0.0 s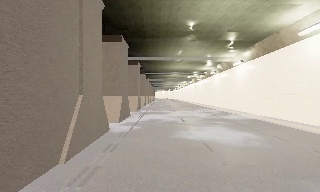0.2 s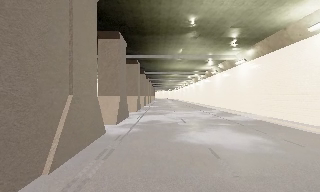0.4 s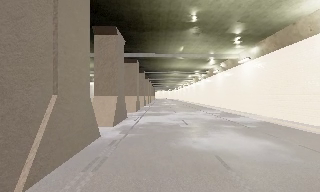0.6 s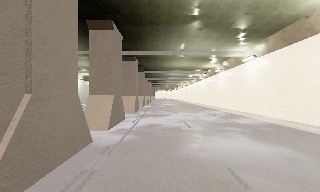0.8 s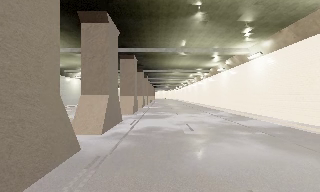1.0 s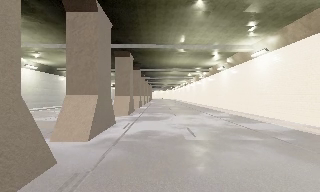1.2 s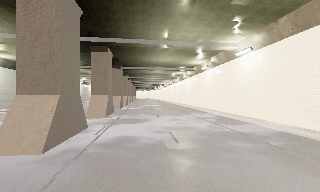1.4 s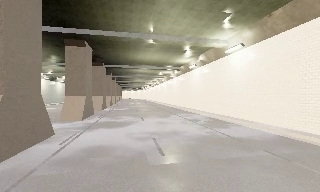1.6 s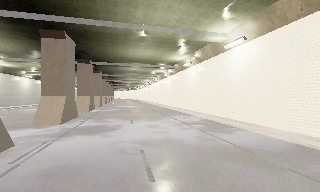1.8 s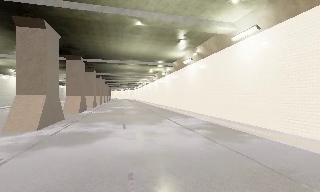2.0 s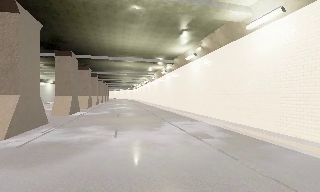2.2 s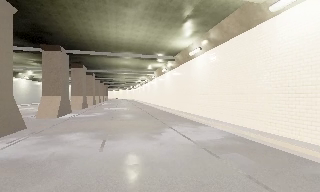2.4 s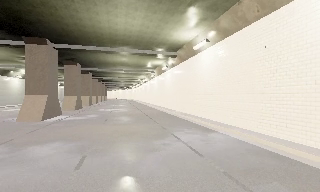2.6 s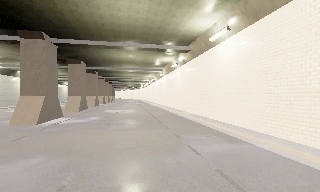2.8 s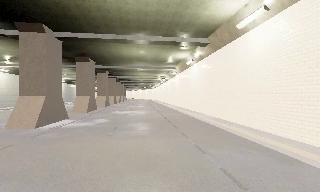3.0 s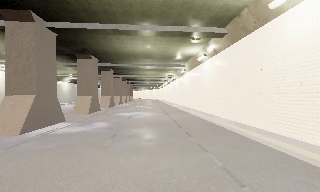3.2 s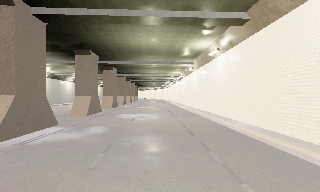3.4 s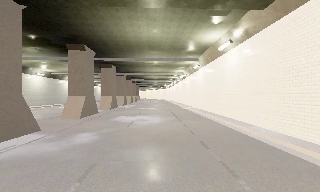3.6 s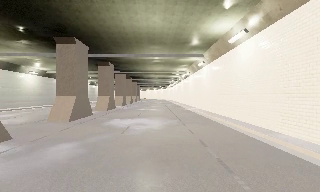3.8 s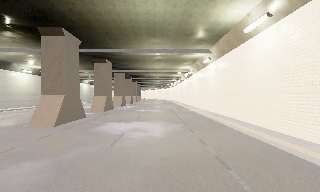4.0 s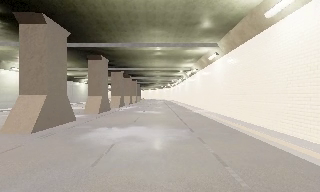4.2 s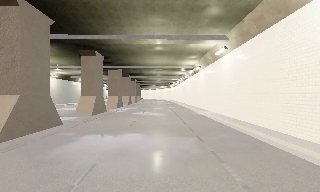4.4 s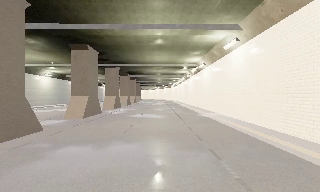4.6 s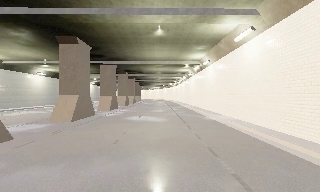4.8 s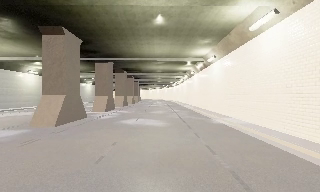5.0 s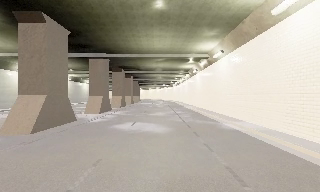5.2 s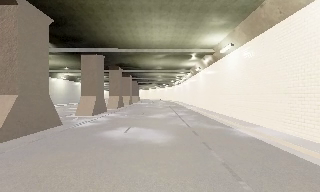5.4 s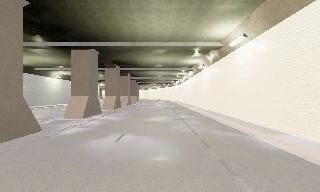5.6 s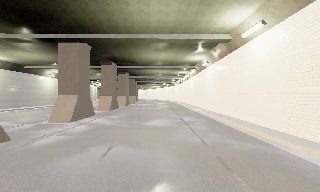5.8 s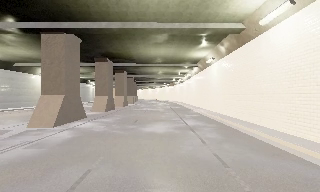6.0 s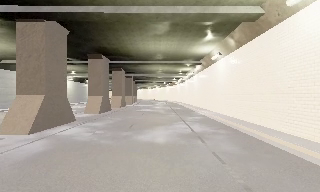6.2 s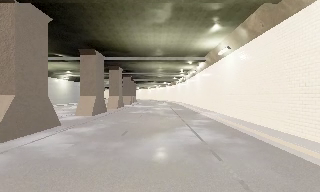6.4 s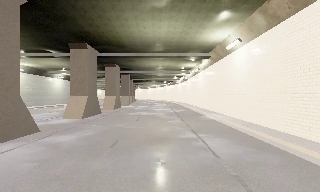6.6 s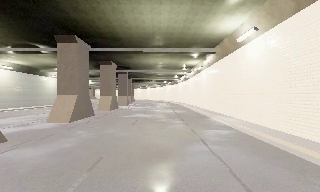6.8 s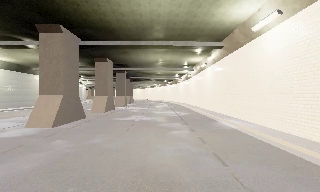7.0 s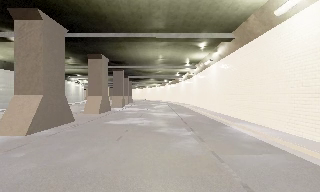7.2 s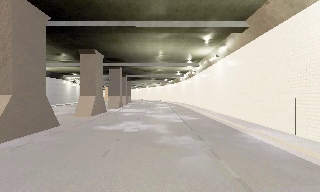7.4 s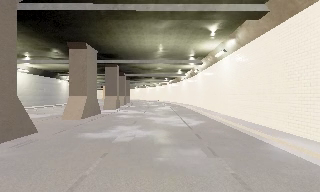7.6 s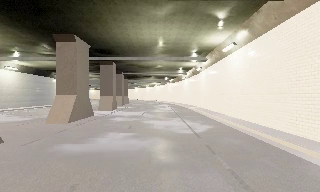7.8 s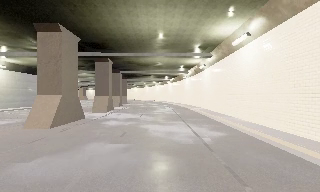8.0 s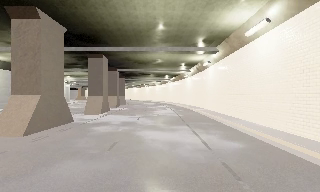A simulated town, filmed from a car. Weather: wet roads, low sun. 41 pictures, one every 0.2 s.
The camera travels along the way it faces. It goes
forward.
0.0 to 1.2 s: The camera travels forward, about 5 m, so what stands in front looms larger. It gains speed.
1.2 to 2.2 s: The camera travels forward, about 8 m, so what stands in front looms larger.
2.2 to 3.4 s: The camera swings to its left by about 10 degrees, and the scene slides to the right. It travels forward, about 11 m, so what stands in front looms larger.
3.4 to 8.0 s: The camera travels forward, about 40 m, so what stands in front looms larger.
The film runs forward here.
